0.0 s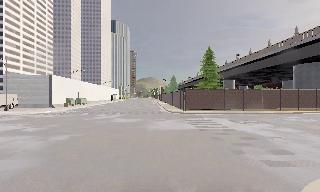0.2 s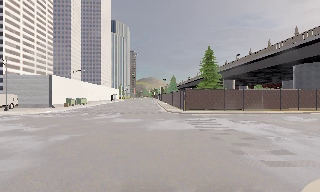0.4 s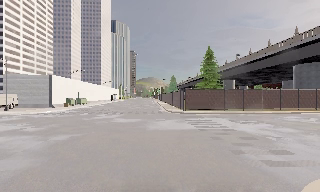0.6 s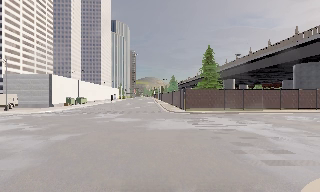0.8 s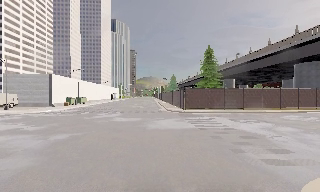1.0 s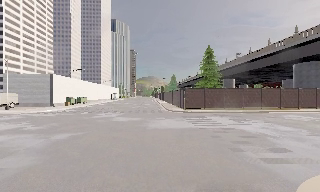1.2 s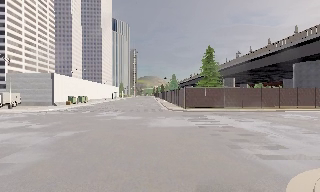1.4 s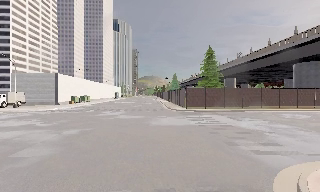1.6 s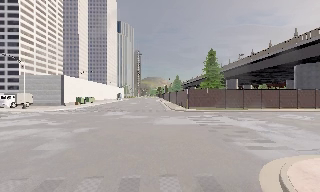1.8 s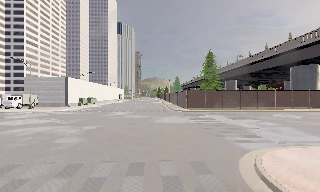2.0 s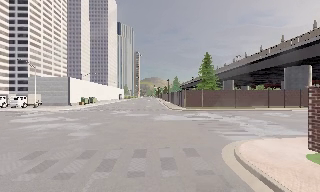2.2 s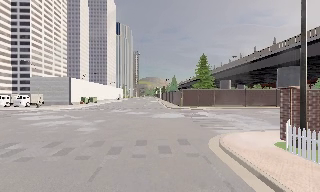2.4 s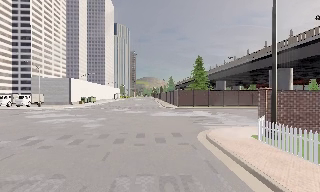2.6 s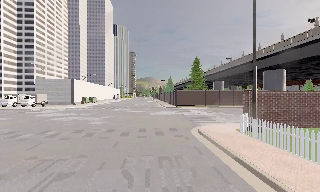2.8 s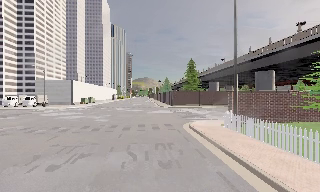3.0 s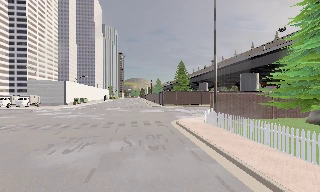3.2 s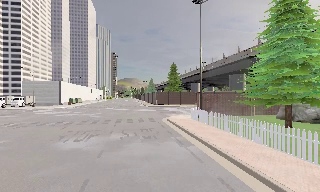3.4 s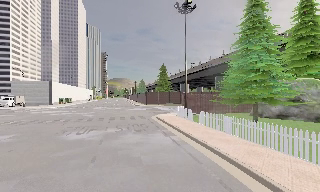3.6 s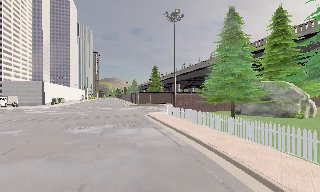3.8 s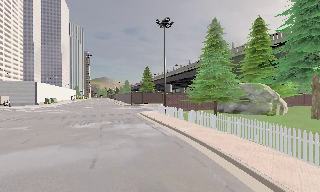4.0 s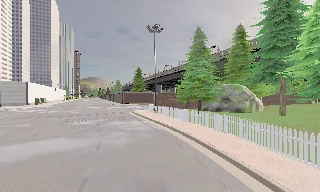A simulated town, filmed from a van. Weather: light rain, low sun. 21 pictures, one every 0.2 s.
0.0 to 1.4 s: The camera travels backward, about 1 m, so what stands in front gets smaller. It gains speed.
1.4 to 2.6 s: The camera travels backward, about 7 m, so what stands in front gets smaller.
2.6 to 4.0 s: The camera pans to its right, which is clockwise from overhead, by about 20 degrees. It travels backward, about 12 m, so what stands in front gets smaller.
The film runs backward here.
